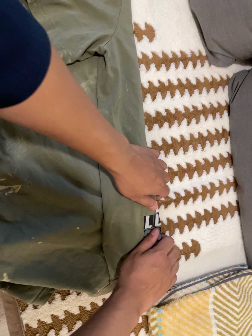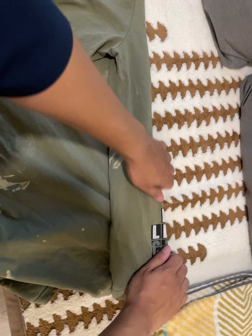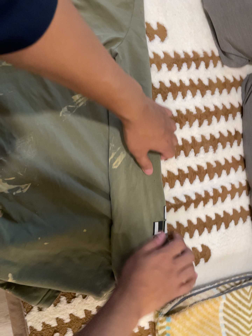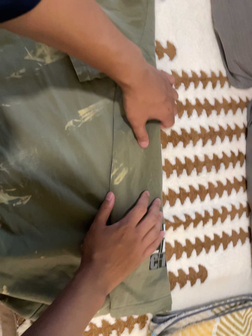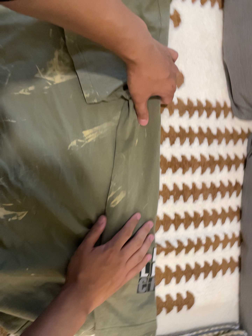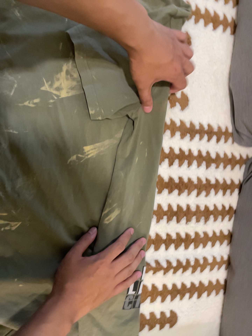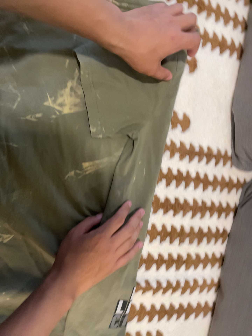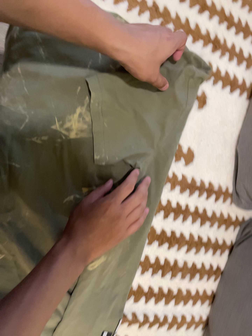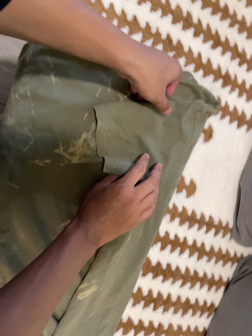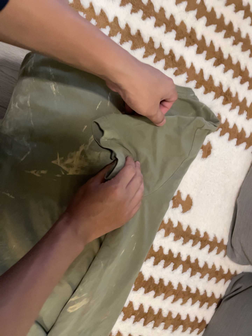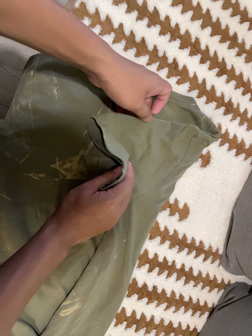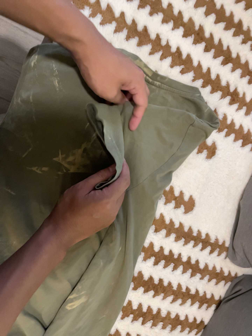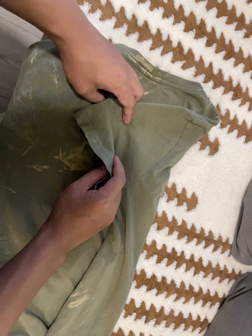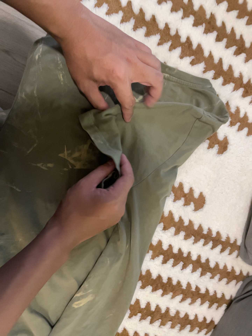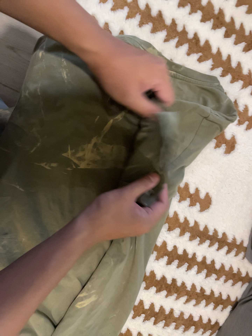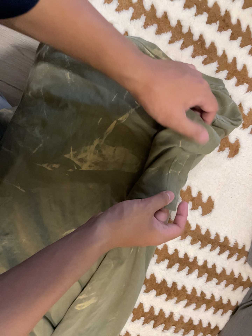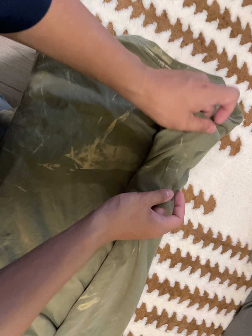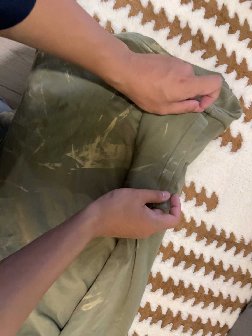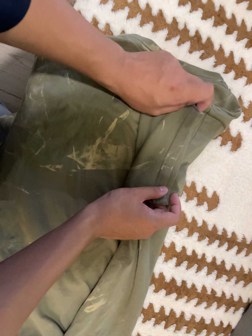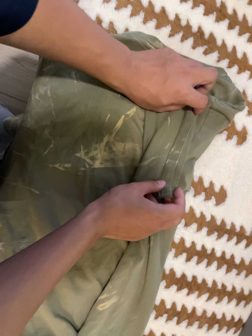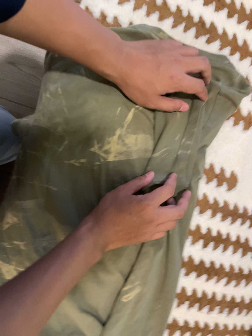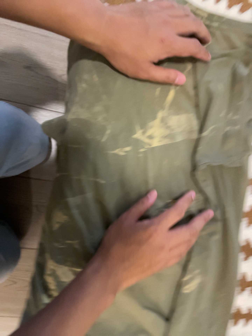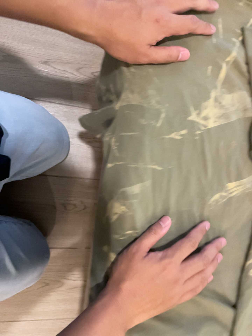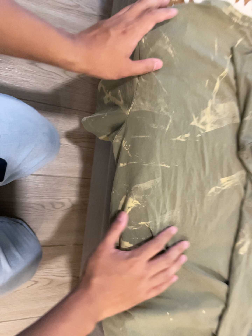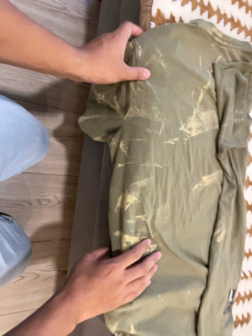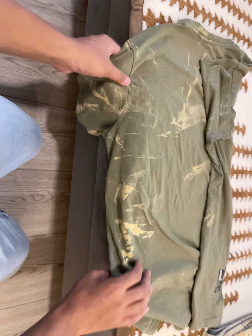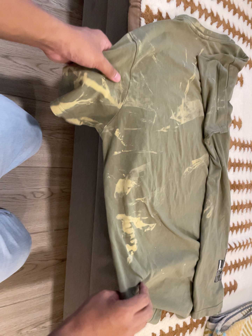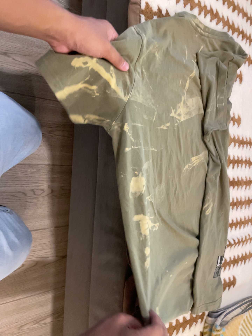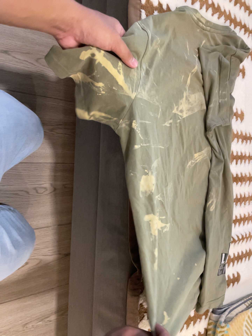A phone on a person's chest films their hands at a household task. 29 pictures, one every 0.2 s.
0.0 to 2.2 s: The camera travels toward the top of its view, about 22 cm, so close, fixed things drift downward. It rolls about its line of sight by about 35 degrees, and the scene rotates clockwise.
2.2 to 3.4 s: The camera shifts only a little, or ends up much as it began.
3.4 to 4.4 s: The camera travels to its left, about 22 cm, so close, fixed things drift to the right. It rolls about its line of sight by about 20 degrees, and the scene rotates counterclockwise.
4.4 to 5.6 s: The camera pans to its right by about 20 degrees. It travels to its left and backward, about 22 cm.
The film runs forward here.
